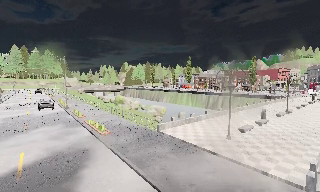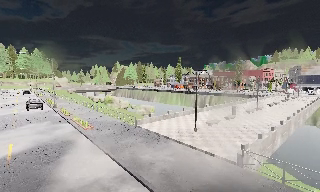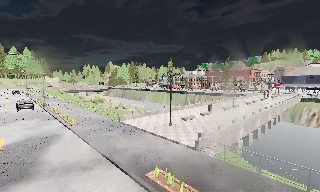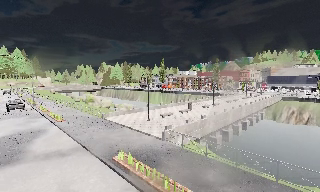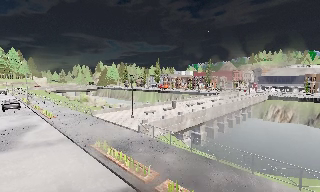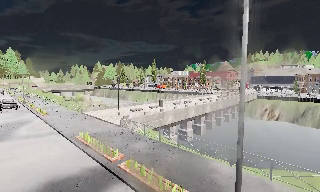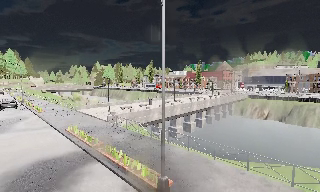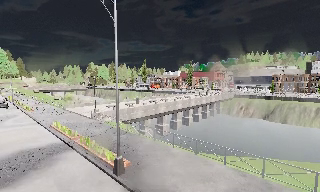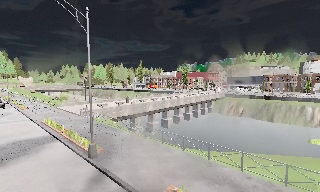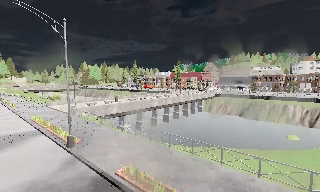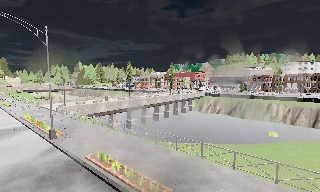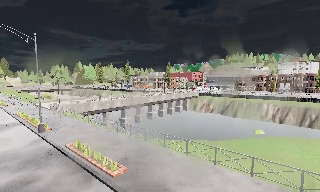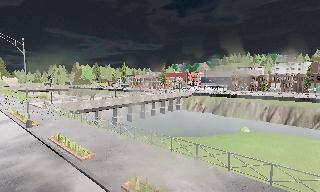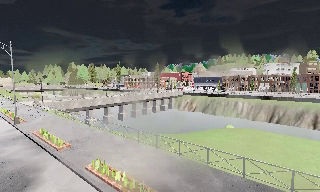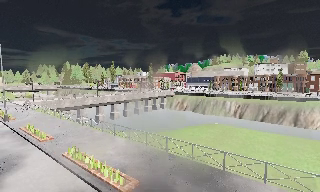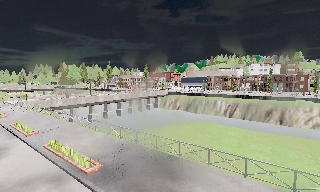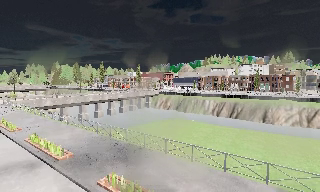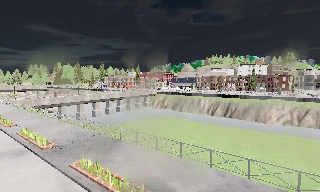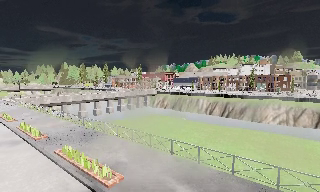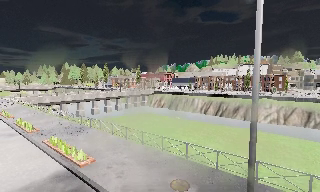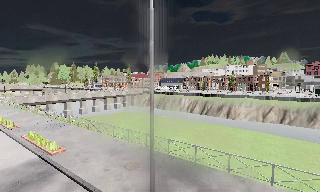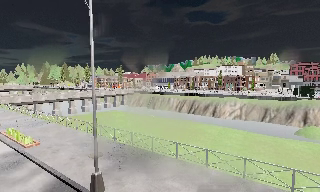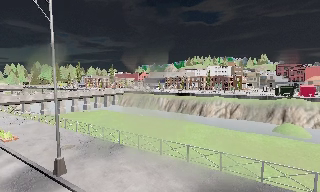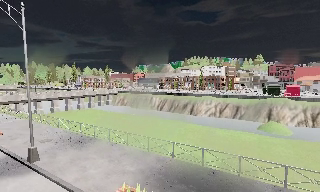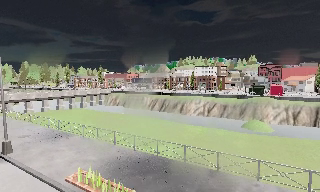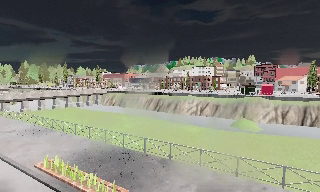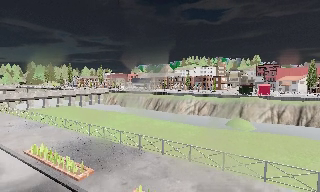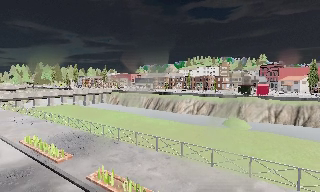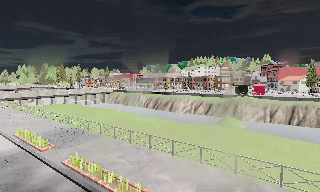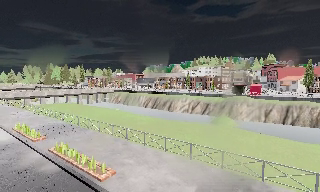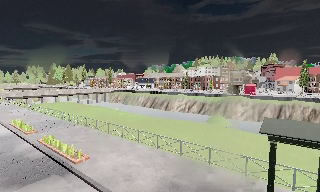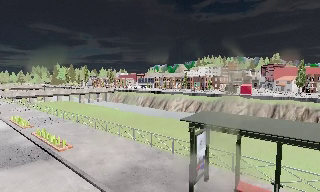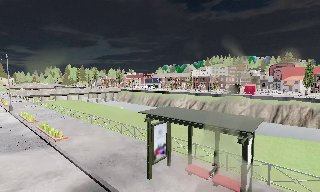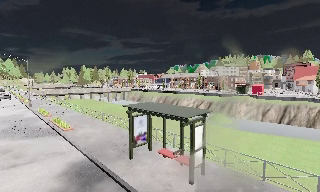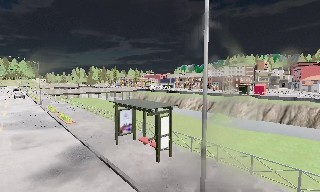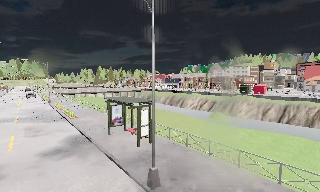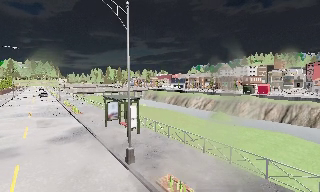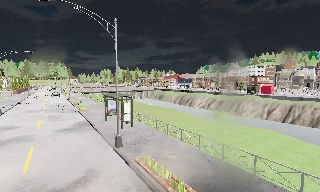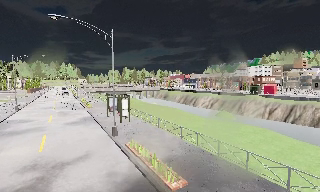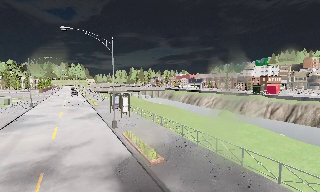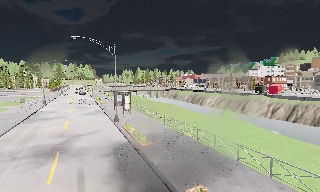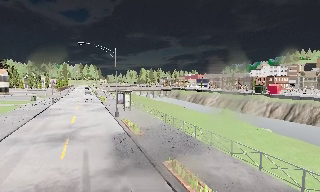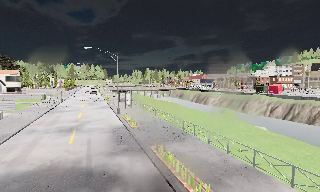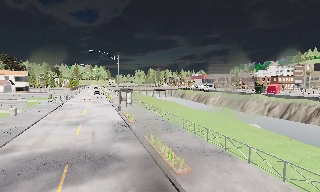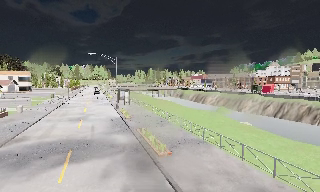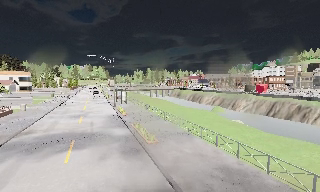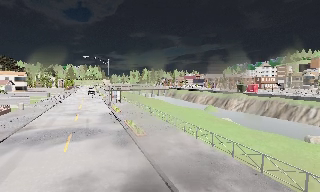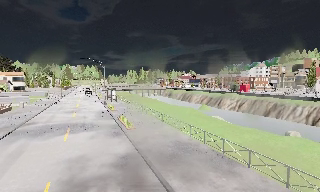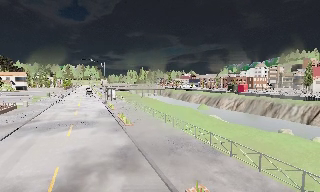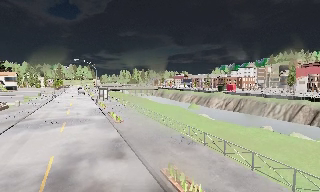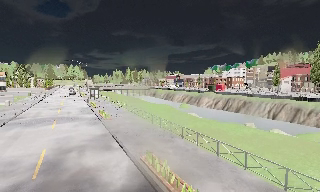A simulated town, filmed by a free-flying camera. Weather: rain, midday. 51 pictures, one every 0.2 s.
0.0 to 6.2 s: The camera swings to its right by about 15 degrees, and the scene slides to the left. It travels to its right and backward, about 70 m, so close, fixed things drift to the left.
6.2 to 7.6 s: The camera pans to its left, which is counterclockwise from overhead, by about 20 degrees. It travels backward and to its right, about 16 m, so what stands in front gets smaller.
7.6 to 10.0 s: The camera travels backward and to its right, about 20 m, so what stands in front gets smaller.
The film runs backward here.
